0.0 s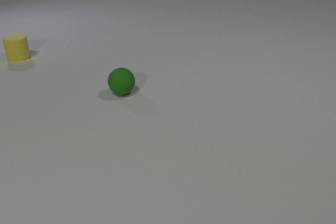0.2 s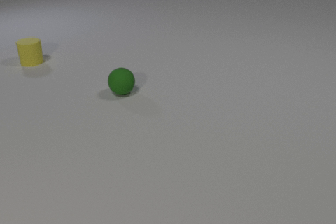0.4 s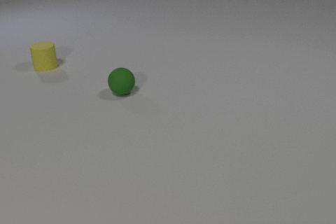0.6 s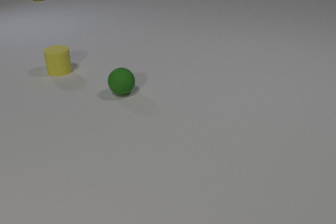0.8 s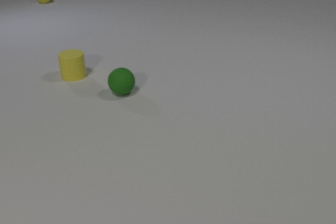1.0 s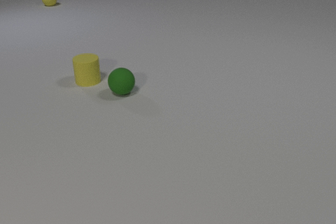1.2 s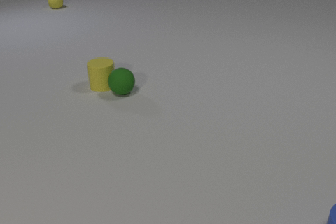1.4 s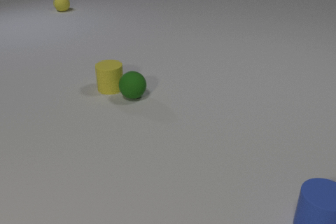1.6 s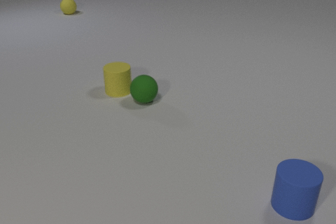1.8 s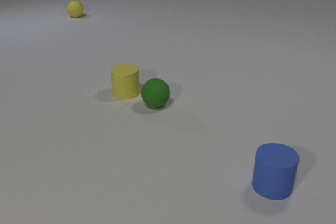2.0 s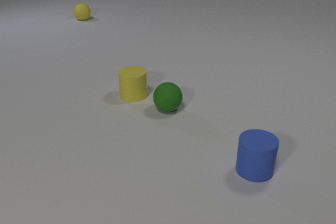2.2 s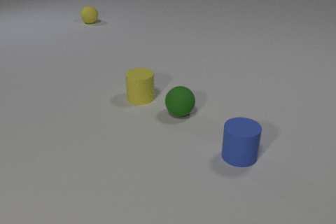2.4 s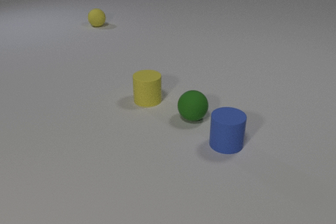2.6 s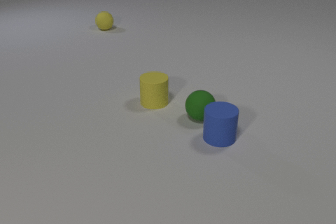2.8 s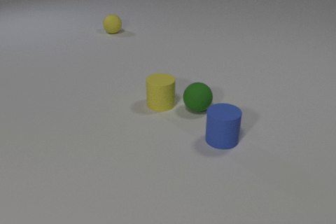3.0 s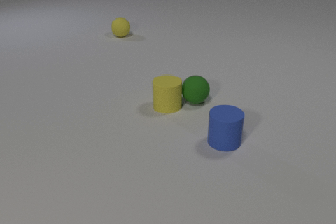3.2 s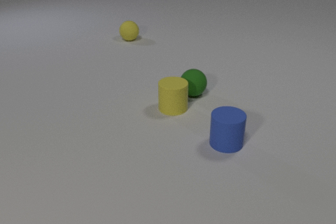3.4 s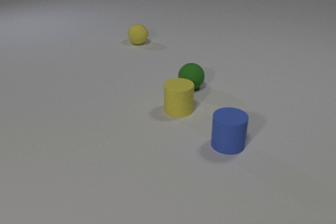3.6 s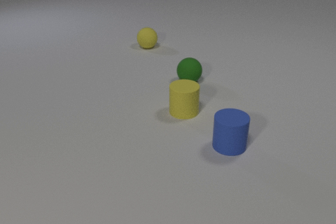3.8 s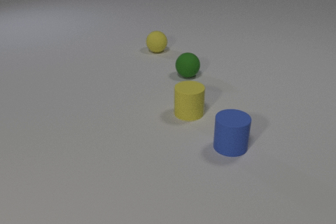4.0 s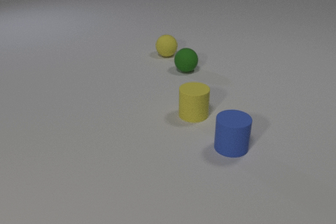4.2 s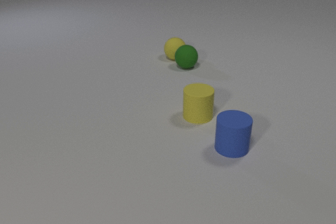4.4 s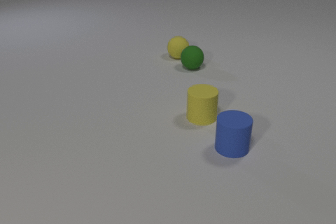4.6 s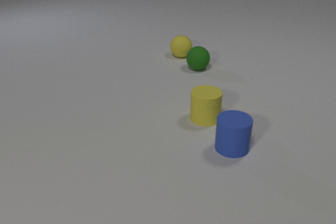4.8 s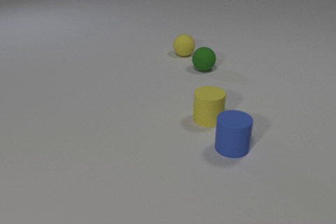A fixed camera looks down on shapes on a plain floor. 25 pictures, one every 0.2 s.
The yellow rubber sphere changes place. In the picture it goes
toward the camera.
0.0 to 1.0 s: The yellow rubber cylinder slides toward the camera and to the right. The yellow rubber sphere comes in at the top edge, rolls toward the camera and to the right.
1.0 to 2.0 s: The yellow rubber cylinder slides to the right and toward the camera. The green rubber sphere rolls to the right and toward the camera. The blue rubber cylinder comes in at the bottom edge, slides to the left and away from the camera. The yellow rubber sphere rolls toward the camera and to the right. The yellow rubber cylinder and the green rubber sphere collide.
2.0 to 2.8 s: The yellow rubber cylinder slides to the right and toward the camera. The green rubber sphere rolls to the right. The blue rubber cylinder slides away from the camera and to the left. The yellow rubber sphere rolls toward the camera and to the right. The green rubber sphere and the blue rubber cylinder collide.
2.8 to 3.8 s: The yellow rubber cylinder slides to the right and toward the camera. The green rubber sphere rolls away from the camera. The blue rubber cylinder slides toward the camera and to the right. The yellow rubber sphere rolls toward the camera and to the right.
3.8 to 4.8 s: The yellow rubber cylinder slides to the right and toward the camera. The green rubber sphere rolls away from the camera and to the right. The yellow rubber sphere rolls to the right. The green rubber sphere and the yellow rubber sphere collide.
How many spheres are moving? 2.
What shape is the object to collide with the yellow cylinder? sphere.
How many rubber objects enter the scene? 2.
